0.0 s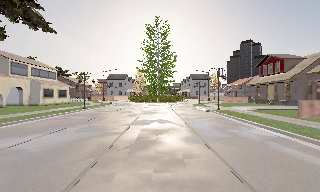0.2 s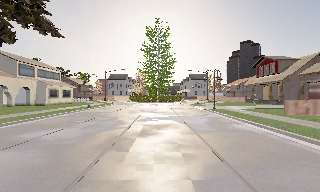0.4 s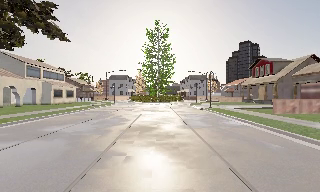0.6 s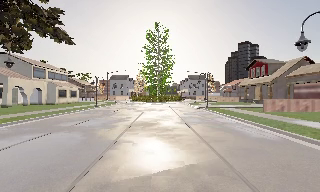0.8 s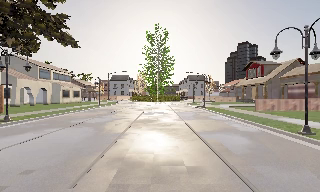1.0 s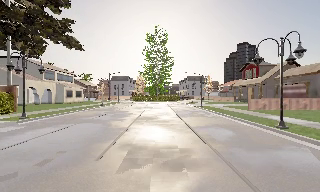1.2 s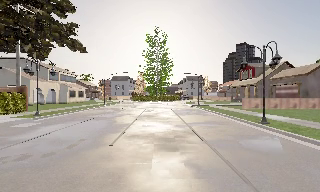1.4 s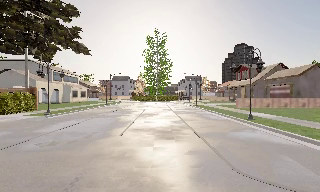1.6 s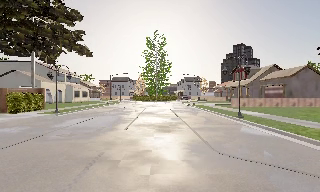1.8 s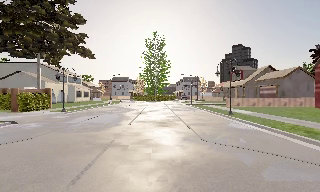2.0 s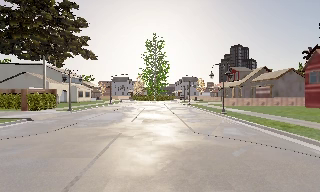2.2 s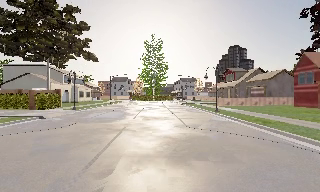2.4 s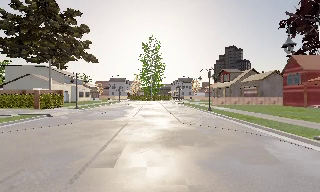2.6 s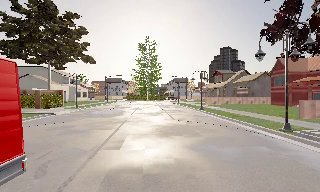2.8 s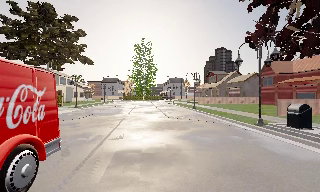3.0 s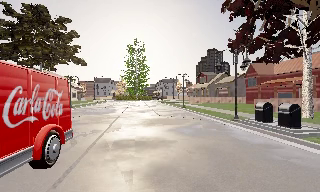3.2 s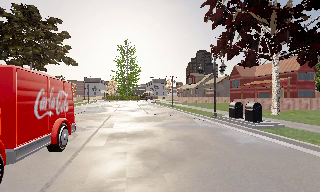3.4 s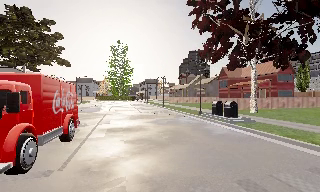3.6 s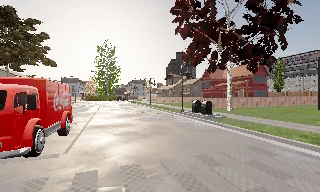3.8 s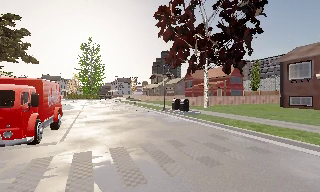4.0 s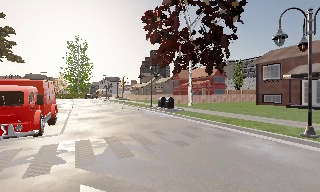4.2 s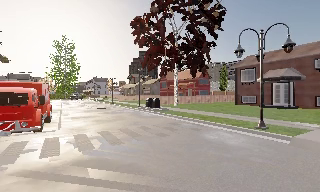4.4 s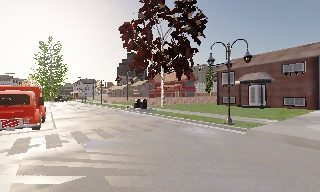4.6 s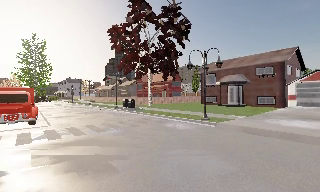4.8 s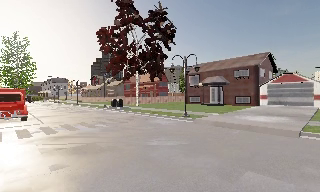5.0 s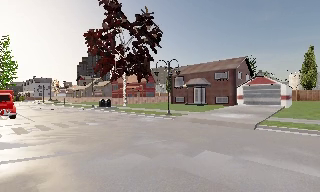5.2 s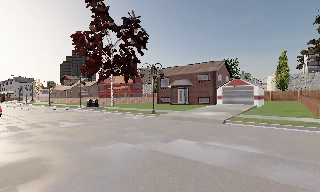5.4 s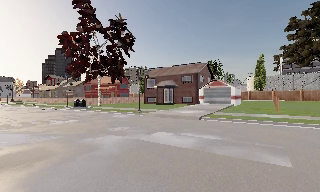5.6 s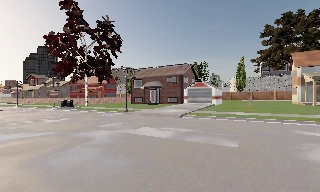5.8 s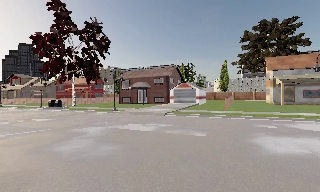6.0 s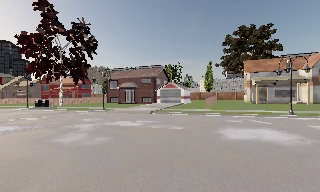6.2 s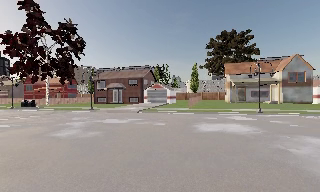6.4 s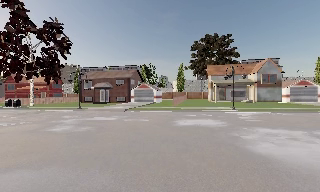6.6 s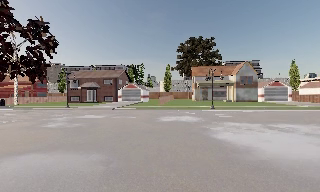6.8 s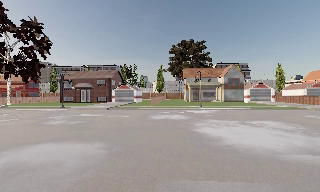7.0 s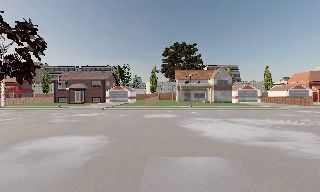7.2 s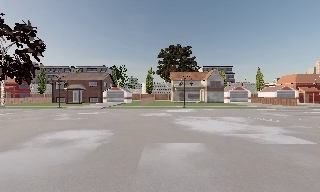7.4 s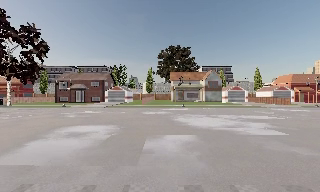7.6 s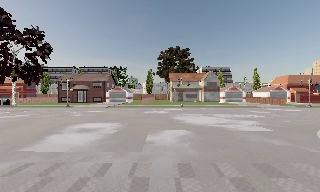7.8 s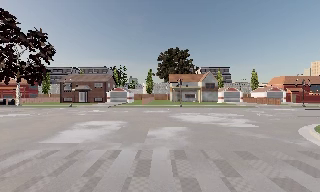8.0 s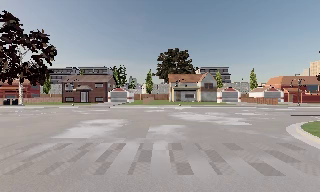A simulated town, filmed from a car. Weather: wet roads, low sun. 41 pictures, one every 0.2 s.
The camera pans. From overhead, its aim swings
clockwise.
The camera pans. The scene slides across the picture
to the left.
0.0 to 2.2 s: The camera travels backward, about 15 m, so what stands in front gets smaller.
2.2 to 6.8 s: The camera swings to its right by about 85 degrees, and the scene slides to the left. It travels backward, about 30 m.
6.8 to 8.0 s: The camera travels backward, about 7 m, so what stands in front gets smaller.
The film runs backward here.
